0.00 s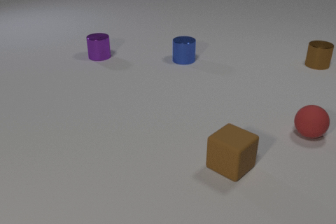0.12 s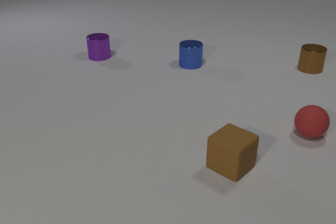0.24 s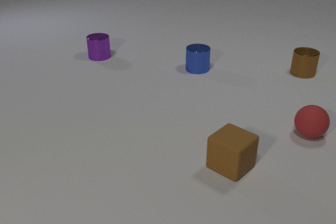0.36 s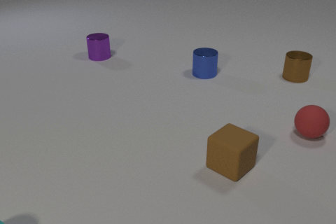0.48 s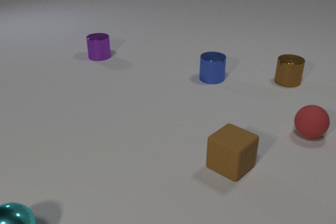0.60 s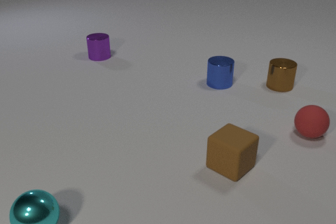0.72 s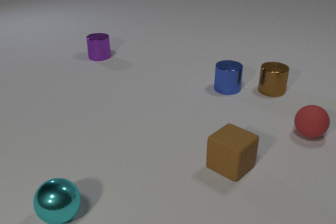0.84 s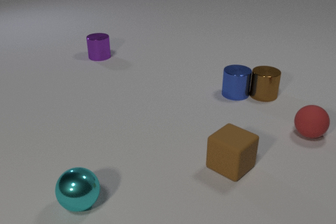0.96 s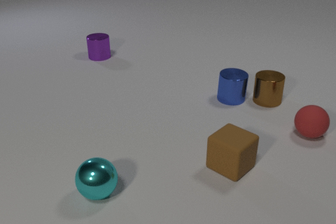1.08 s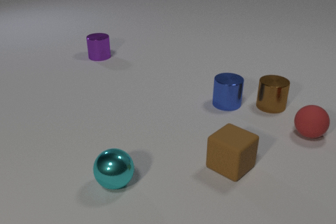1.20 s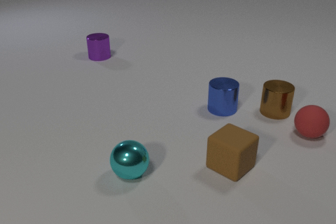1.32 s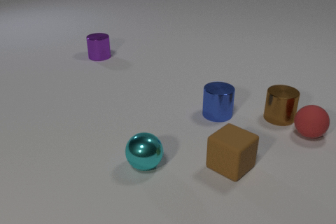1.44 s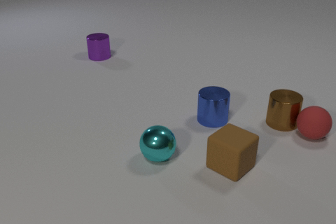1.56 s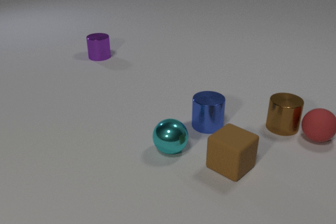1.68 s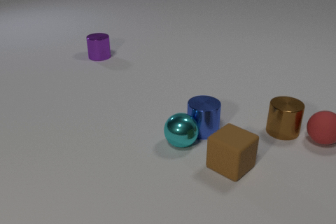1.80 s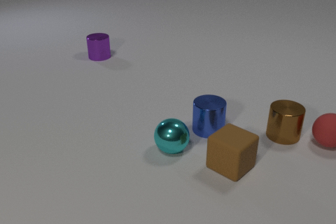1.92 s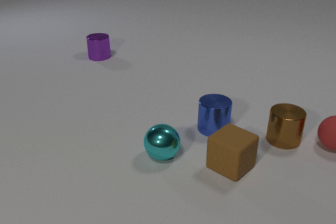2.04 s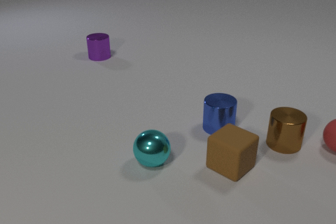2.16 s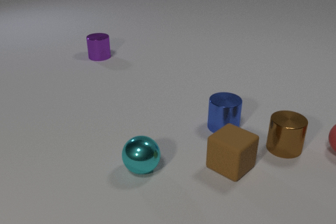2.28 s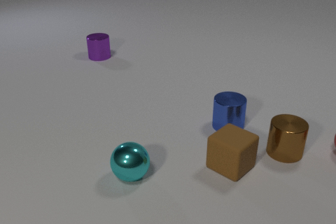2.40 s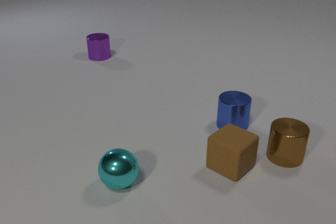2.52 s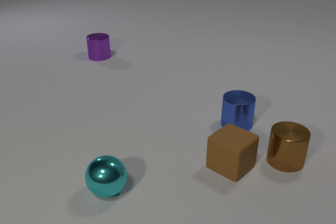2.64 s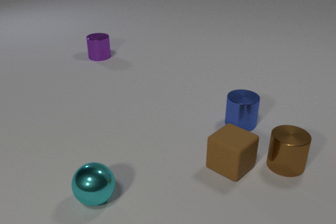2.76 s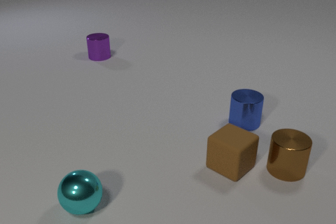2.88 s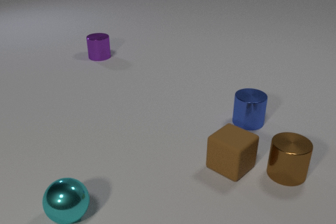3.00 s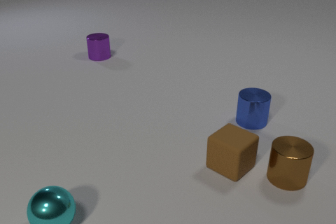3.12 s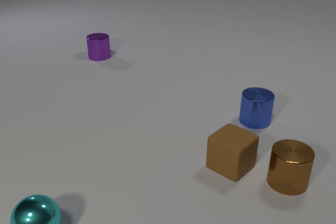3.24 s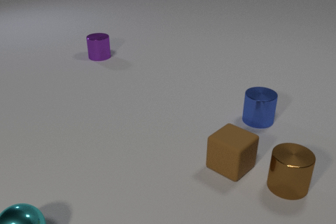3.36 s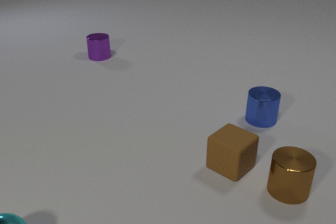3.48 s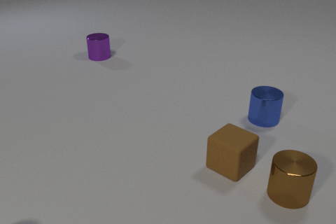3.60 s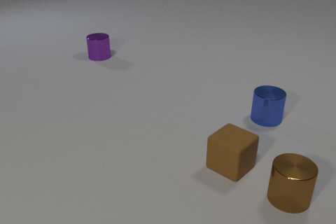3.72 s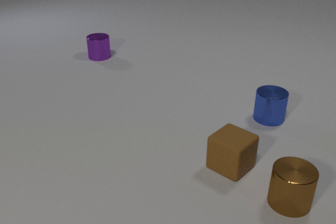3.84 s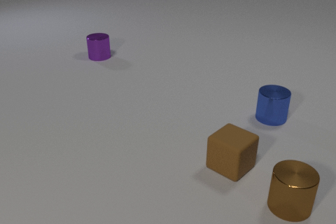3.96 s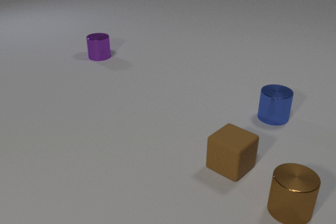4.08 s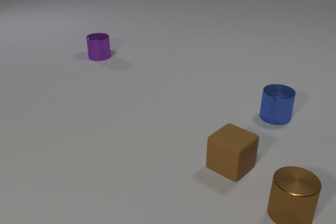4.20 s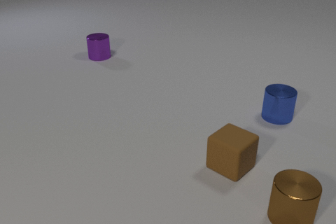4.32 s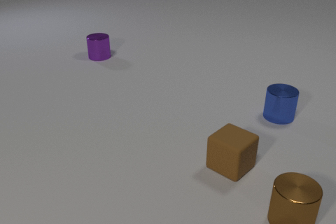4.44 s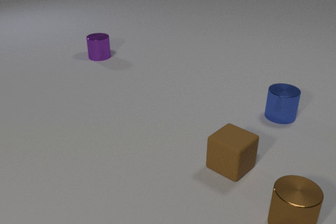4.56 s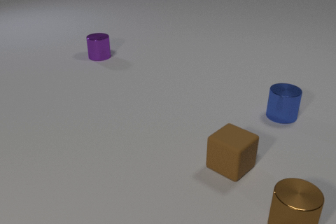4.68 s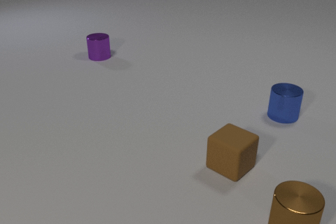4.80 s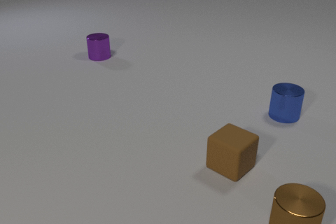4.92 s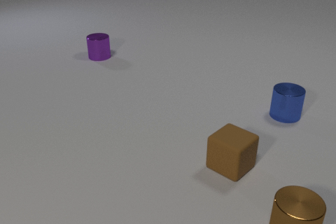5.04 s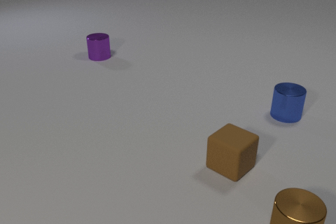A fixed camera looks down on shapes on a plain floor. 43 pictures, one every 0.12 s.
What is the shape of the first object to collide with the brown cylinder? cylinder.
What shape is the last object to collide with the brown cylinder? sphere.
Are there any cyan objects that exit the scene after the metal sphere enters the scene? yes.
0.00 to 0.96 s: The brown metal cylinder slides toward the camera and to the left. The blue metal cylinder slides toward the camera and to the right. The cyan metal sphere comes in at the bottom edge, rolls to the right and away from the camera. The brown metal cylinder and the blue metal cylinder collide.
0.96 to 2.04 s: The brown metal cylinder slides toward the camera. The blue metal cylinder slides toward the camera. The cyan metal sphere rolls to the right and away from the camera. The red rubber sphere rolls to the right and toward the camera. The brown metal cylinder and the red rubber sphere collide. The blue metal cylinder and the cyan metal sphere collide.
2.04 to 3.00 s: The brown metal cylinder slides toward the camera. The blue metal cylinder slides to the right and away from the camera. The cyan metal sphere rolls to the left and toward the camera. The red rubber sphere rolls to the right, leaves at the right edge.
3.00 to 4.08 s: The brown metal cylinder slides toward the camera. The blue metal cylinder slides to the right and away from the camera. The cyan metal sphere rolls to the left and toward the camera, leaves at the bottom edge.
4.08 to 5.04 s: The brown metal cylinder slides toward the camera. The blue metal cylinder slides to the right and away from the camera.
